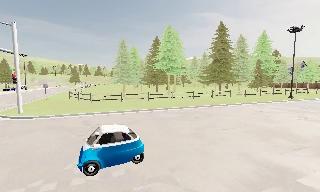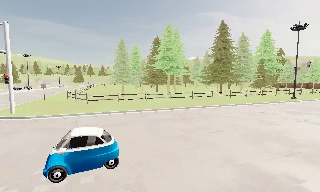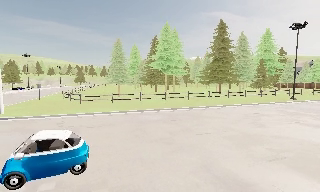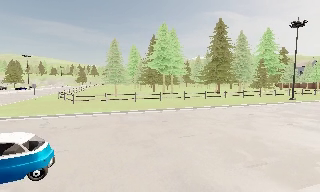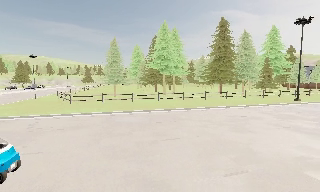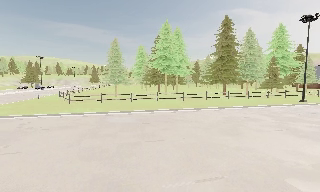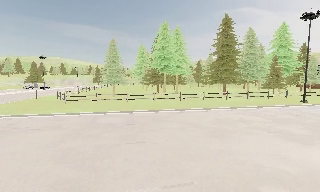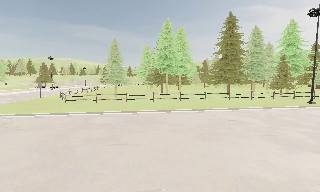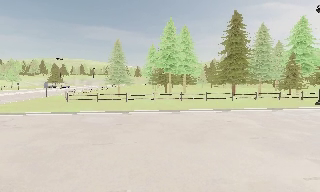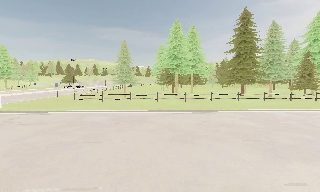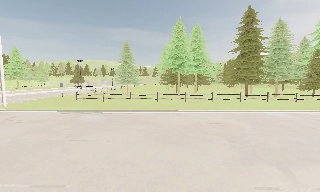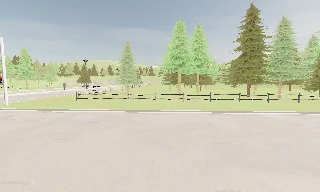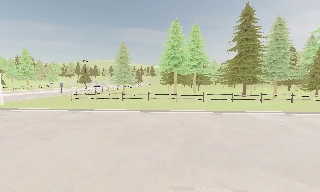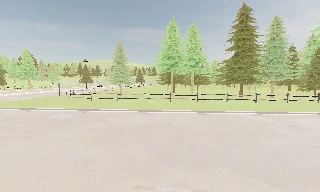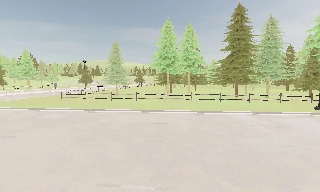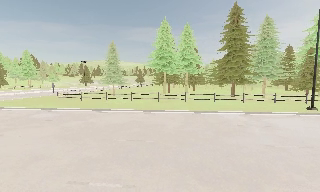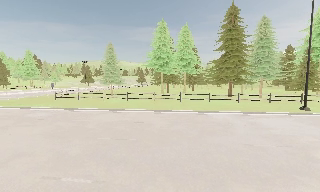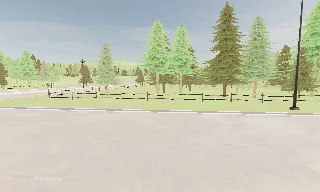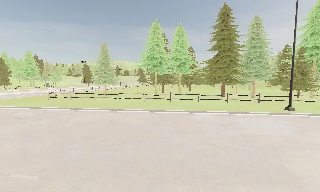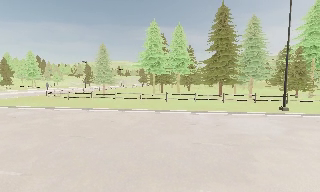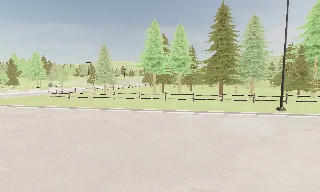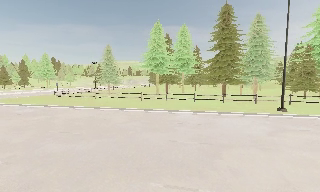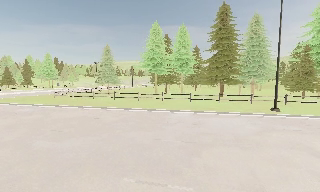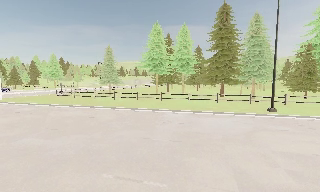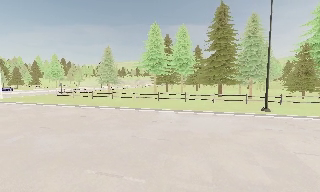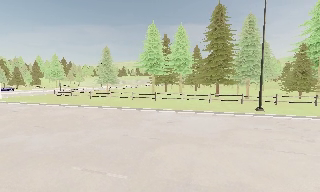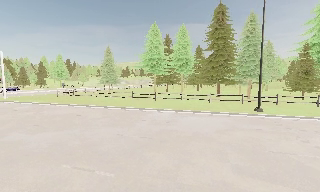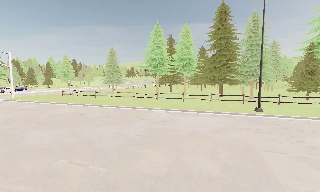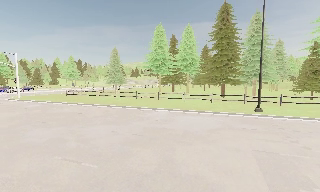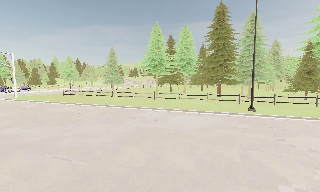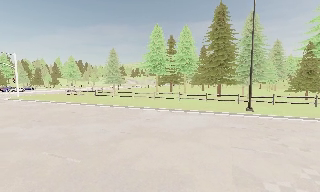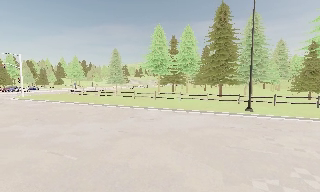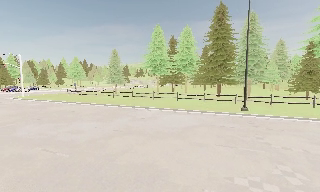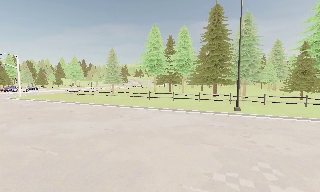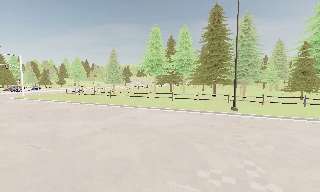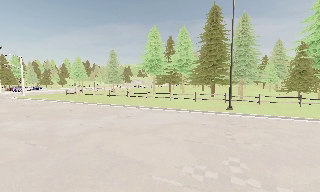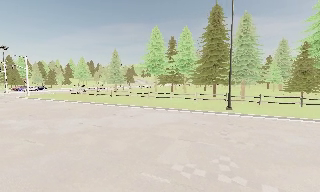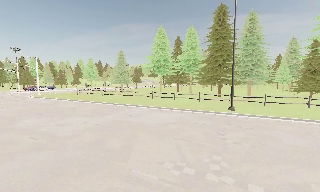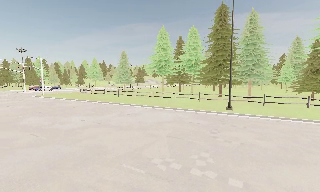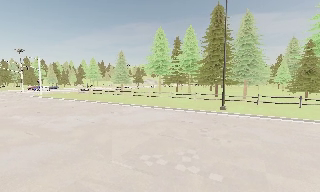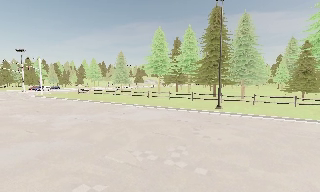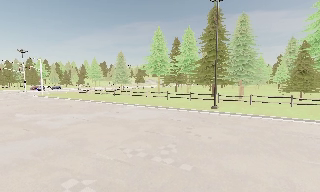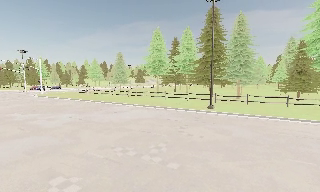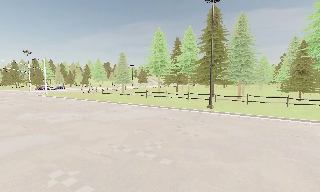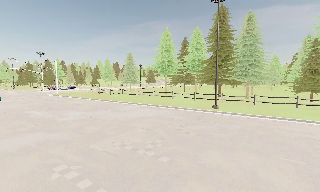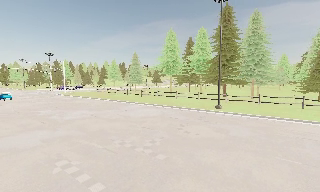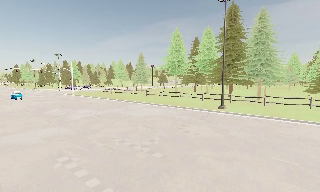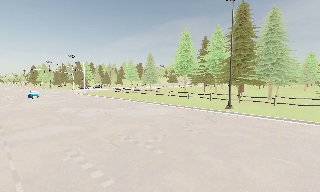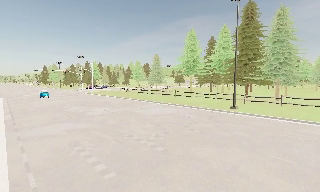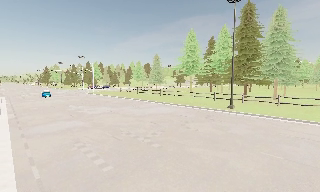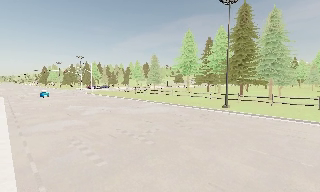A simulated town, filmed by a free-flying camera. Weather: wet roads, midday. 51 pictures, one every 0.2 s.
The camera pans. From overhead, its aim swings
counterclockwise.
0.0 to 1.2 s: The camera travels to its right, about 7 m, so close, fixed things drift to the left.
1.2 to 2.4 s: The camera pans to its left, which is counterclockwise from overhead, by about 15 degrees. It travels to its right, about 7 m, so close, fixed things drift to the left.
2.4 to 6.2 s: The camera pans to its left, which is counterclockwise from overhead, by about 20 degrees. It travels to its right, about 15 m, so close, fixed things drift to the left. It loses speed.
6.2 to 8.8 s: The camera pans to its left, which is counterclockwise from overhead, by about 10 degrees. It travels to its right and backward, about 7 m, so close, fixed things drift to the left.
8.8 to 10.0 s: The camera pans to its left, which is counterclockwise from overhead, by about 10 degrees. It travels to its right and backward, about 2.5 m.
The film runs backward here.
